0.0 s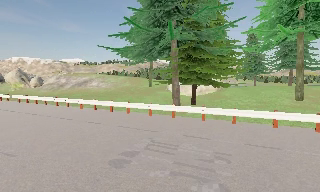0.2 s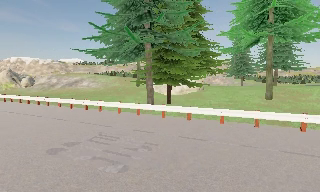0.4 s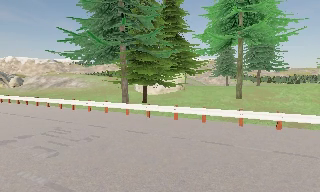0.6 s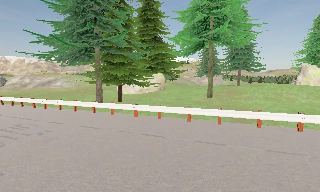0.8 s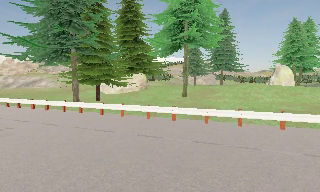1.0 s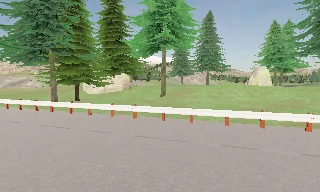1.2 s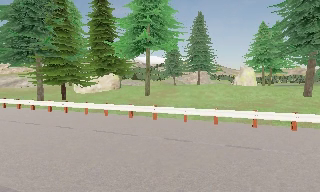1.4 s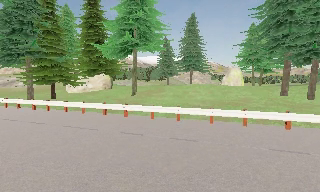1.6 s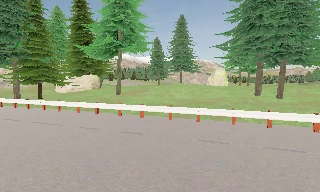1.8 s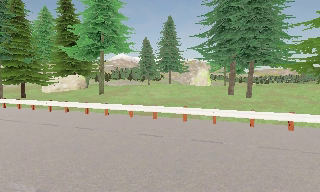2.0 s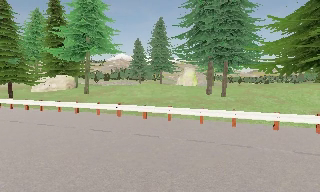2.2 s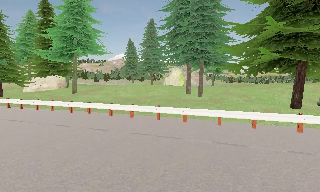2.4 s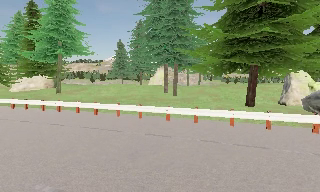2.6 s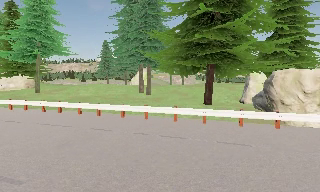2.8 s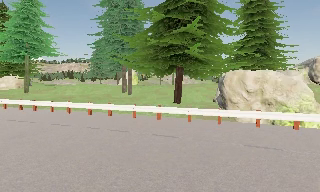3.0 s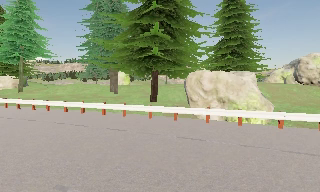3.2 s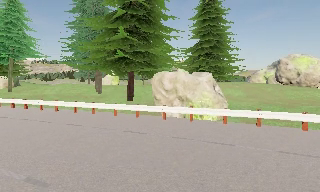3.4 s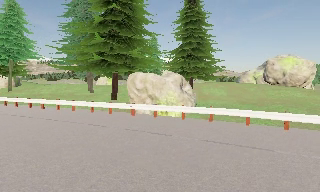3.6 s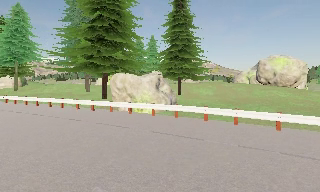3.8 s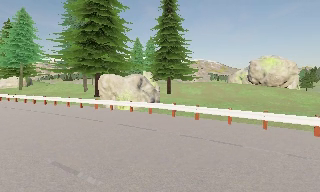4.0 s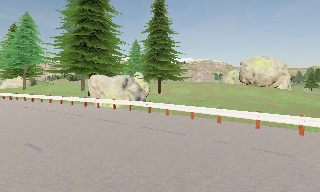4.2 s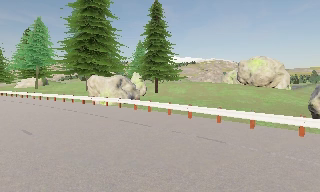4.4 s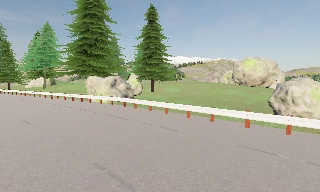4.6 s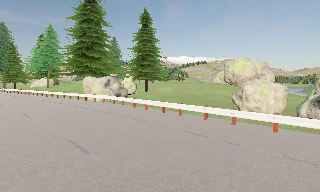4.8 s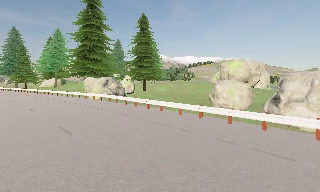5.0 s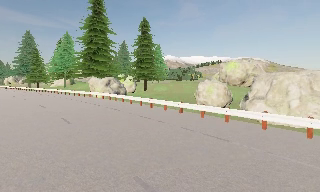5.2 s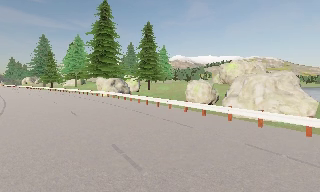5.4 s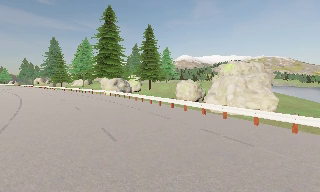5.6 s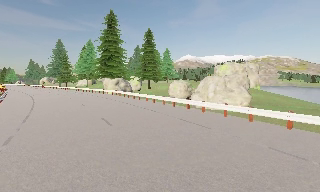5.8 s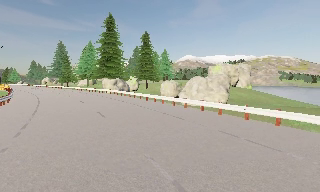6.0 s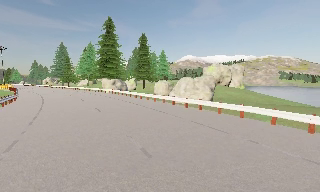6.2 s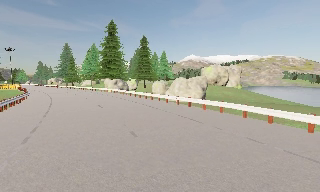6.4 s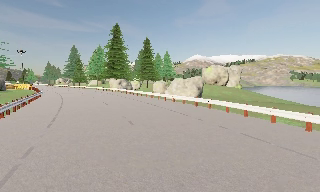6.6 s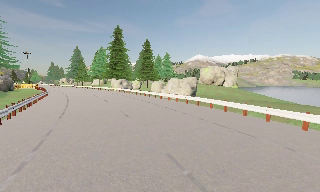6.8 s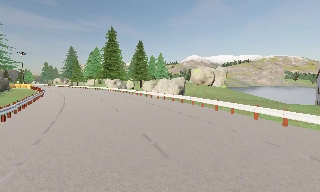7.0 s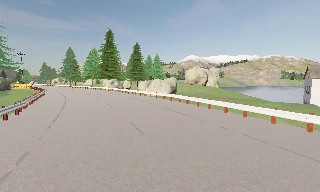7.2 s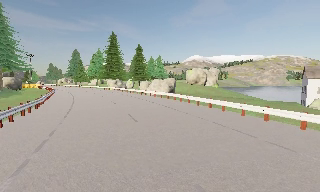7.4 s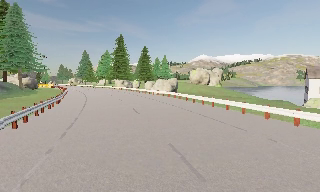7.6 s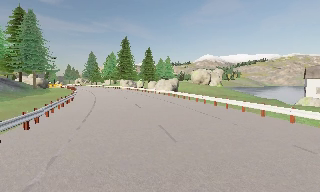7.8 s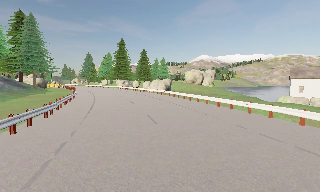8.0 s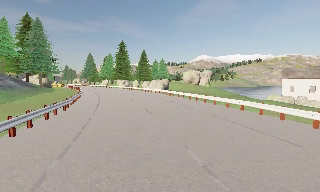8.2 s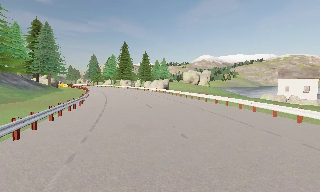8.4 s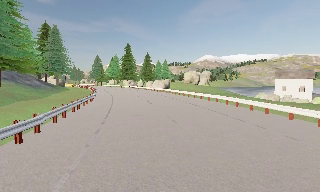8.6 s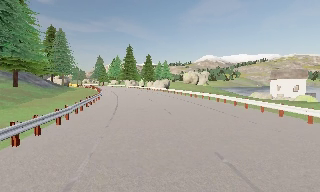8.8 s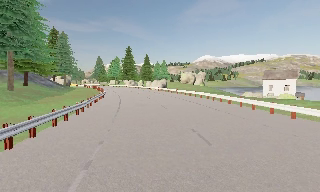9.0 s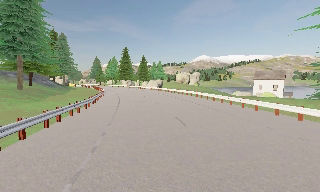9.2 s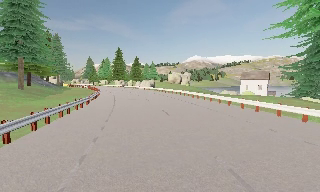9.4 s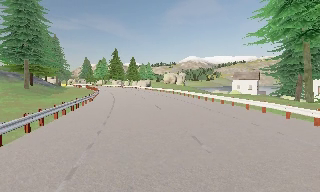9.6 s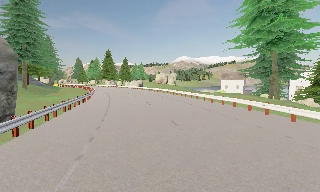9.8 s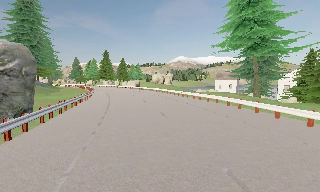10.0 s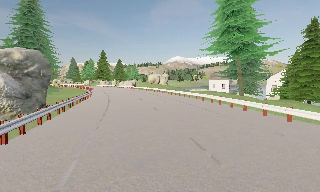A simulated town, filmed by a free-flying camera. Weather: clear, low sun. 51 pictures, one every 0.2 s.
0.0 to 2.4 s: The camera travels to its right, about 25 m, so close, fixed things drift to the left.
2.4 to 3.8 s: The camera travels to its right and backward, about 16 m, so close, fixed things drift to the left.
3.8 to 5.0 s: The camera pans to its left, which is counterclockwise from overhead, by about 15 degrees. It travels to its right and backward, about 13 m, so close, fixed things drift to the left.
5.0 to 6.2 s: The camera travels backward and to its right, about 12 m, so what stands in front gets smaller.
6.2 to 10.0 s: The camera travels backward, about 40 m, so what stands in front gets smaller.
The film runs backward here.
